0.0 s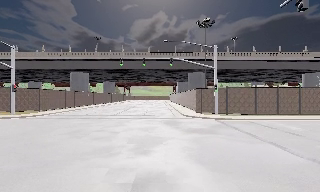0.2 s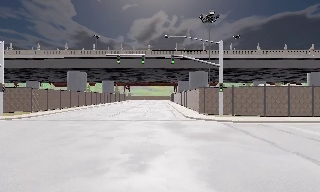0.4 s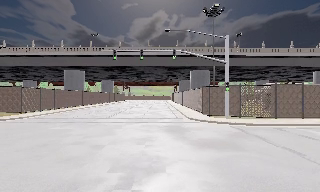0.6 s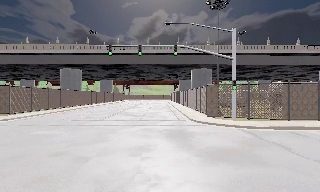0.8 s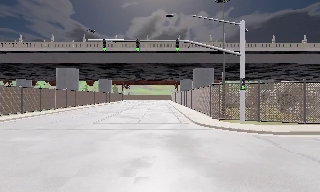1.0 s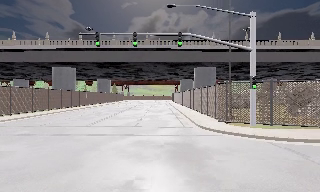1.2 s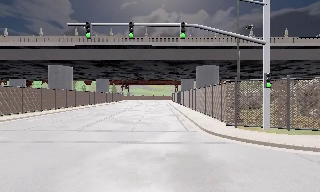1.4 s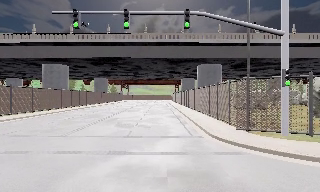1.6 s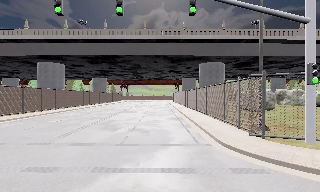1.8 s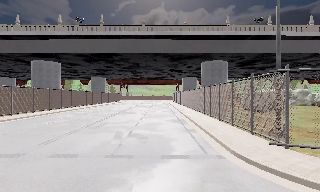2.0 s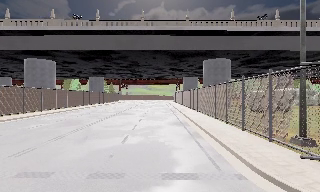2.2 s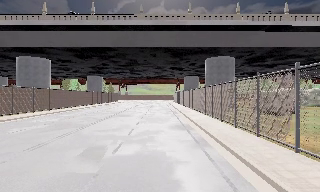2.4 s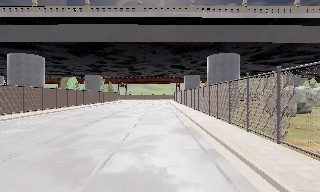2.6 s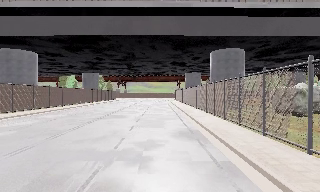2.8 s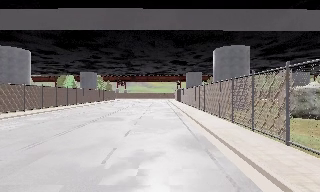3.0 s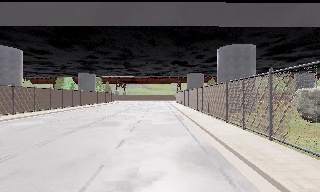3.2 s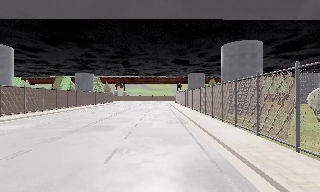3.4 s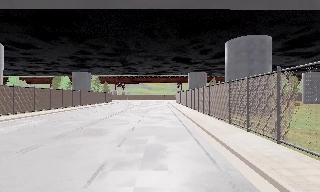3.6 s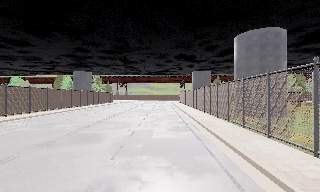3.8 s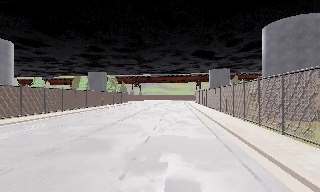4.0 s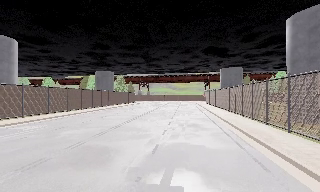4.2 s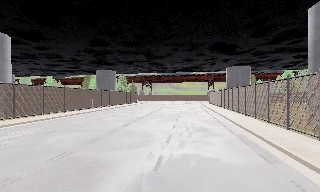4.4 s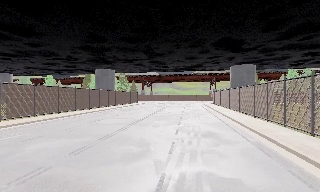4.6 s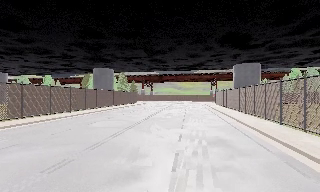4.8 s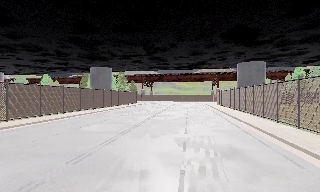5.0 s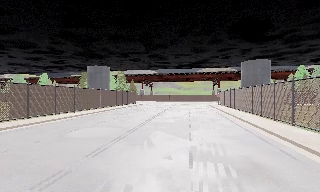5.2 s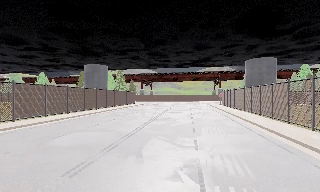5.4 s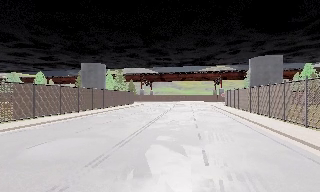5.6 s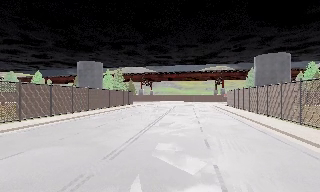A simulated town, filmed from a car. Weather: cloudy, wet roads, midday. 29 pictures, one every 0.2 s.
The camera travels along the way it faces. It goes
forward.
0.0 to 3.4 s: The camera travels forward, about 25 m, so what stands in front looms larger.
3.4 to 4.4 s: The camera pans to its left, which is counterclockwise from overhead, by about 10 degrees. It travels forward, about 7 m, so what stands in front looms larger.
4.4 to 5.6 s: The camera travels forward, about 8 m, so what stands in front looms larger.
The film runs forward here.
